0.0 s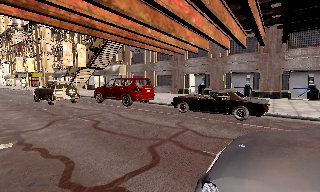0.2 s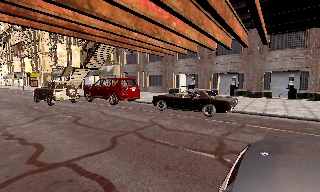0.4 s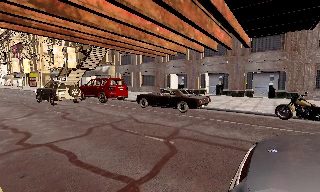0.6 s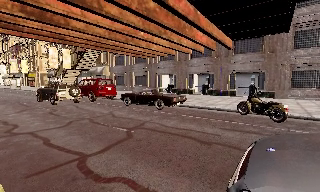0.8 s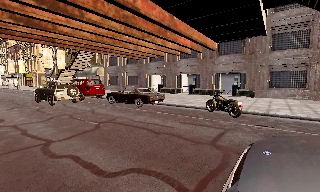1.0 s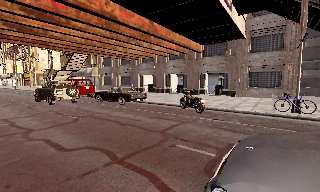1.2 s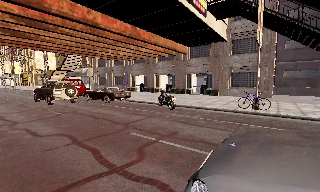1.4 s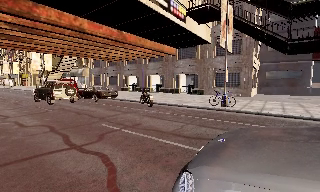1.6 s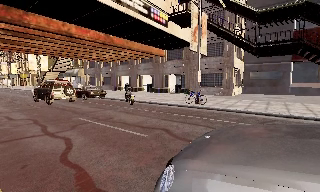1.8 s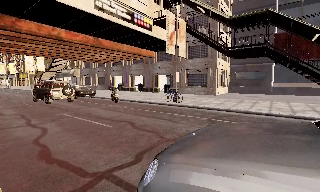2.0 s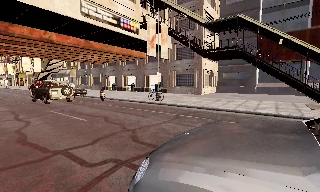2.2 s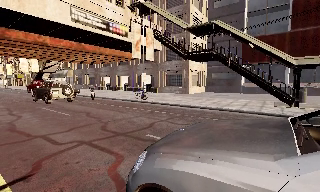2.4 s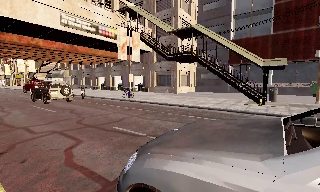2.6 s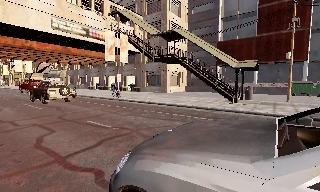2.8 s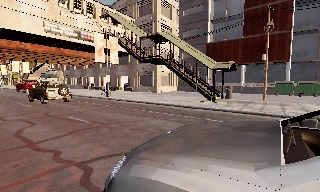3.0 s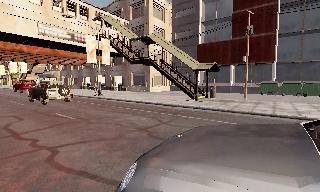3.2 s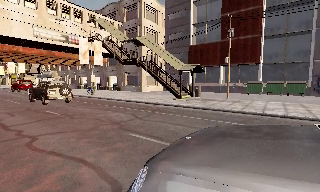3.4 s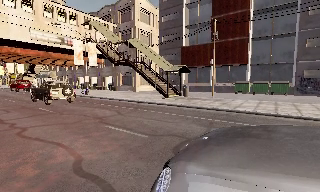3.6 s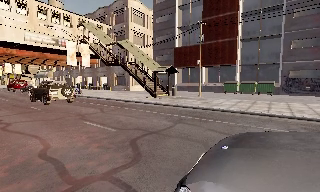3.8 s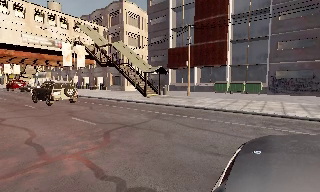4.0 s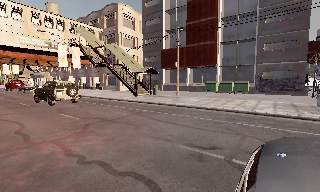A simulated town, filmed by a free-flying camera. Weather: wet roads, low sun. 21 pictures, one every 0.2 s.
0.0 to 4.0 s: The camera travels to its right and backward, about 30 m, so close, fixed things drift to the left.
The film runs backward here.
